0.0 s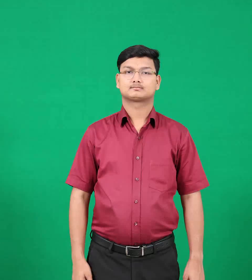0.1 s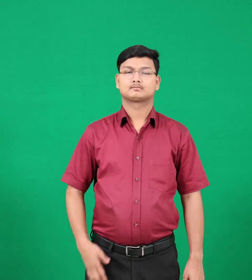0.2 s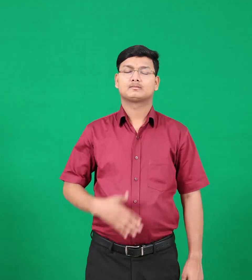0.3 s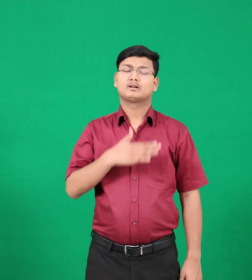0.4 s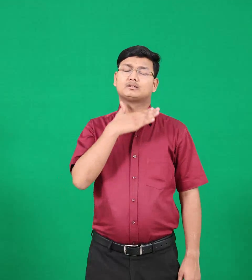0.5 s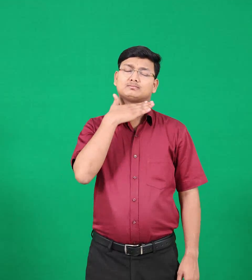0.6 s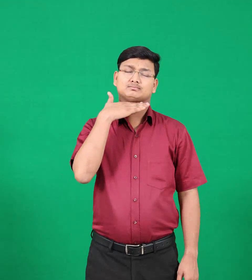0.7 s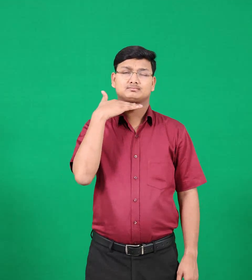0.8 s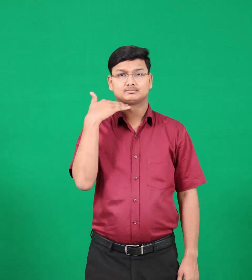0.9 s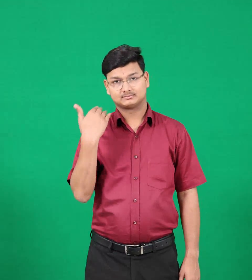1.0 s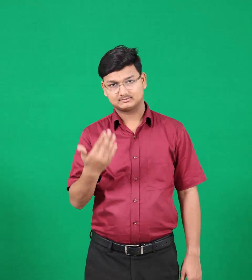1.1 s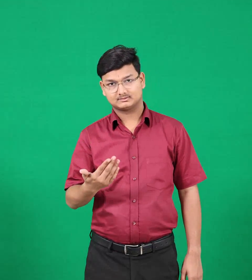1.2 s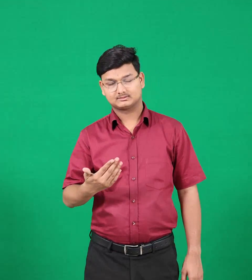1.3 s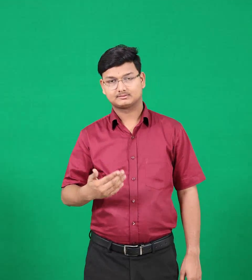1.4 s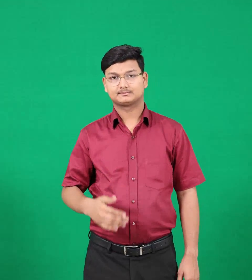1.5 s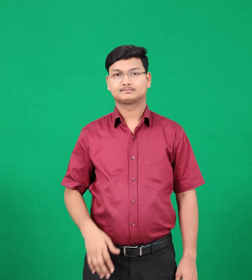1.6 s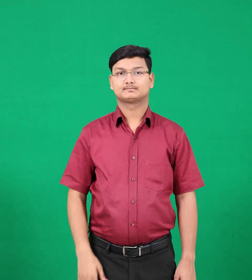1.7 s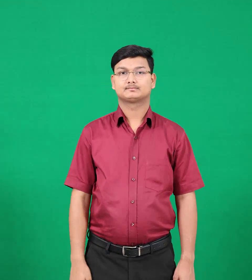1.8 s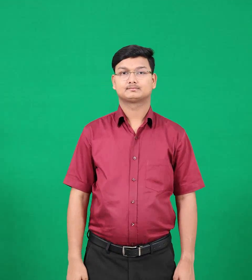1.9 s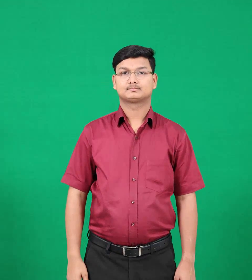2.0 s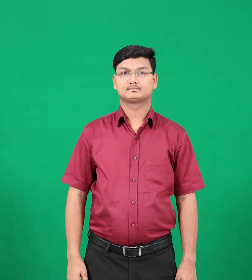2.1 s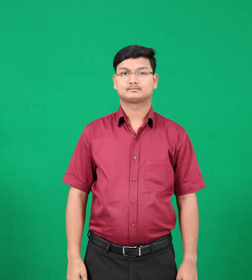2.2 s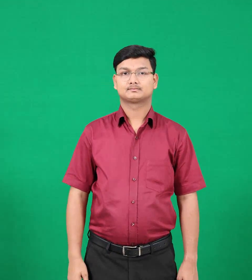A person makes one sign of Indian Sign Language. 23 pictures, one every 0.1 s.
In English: death
